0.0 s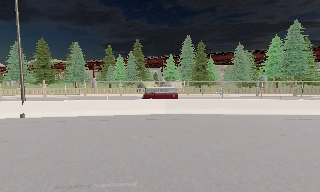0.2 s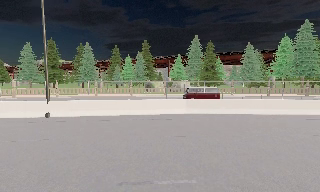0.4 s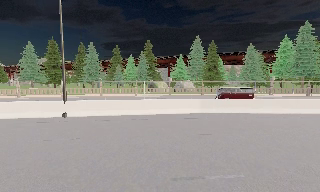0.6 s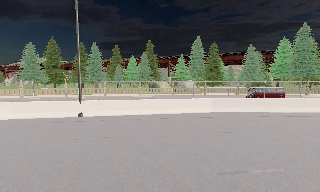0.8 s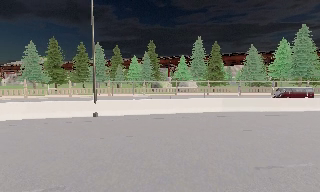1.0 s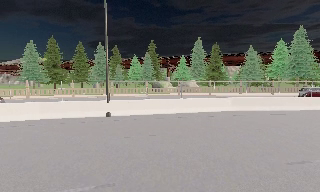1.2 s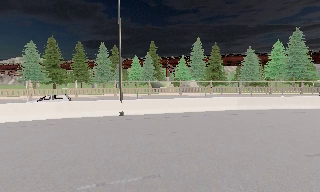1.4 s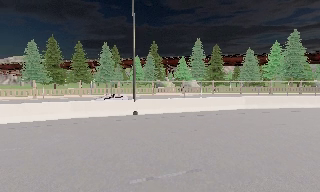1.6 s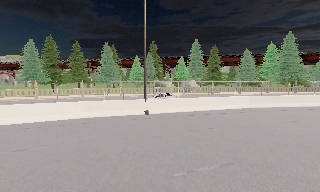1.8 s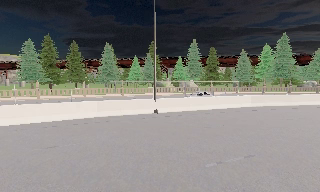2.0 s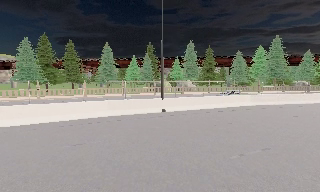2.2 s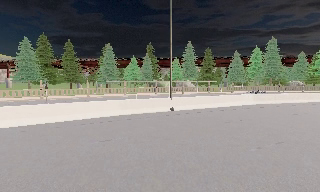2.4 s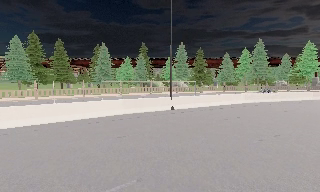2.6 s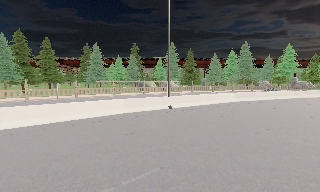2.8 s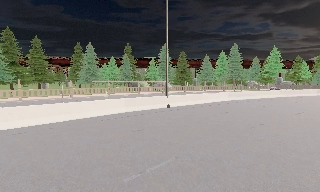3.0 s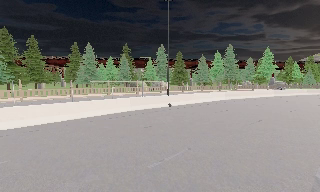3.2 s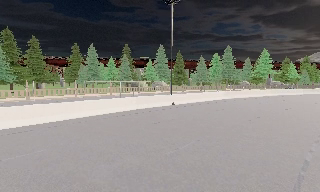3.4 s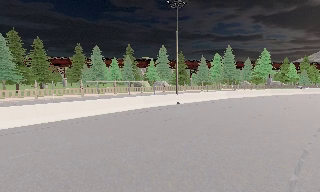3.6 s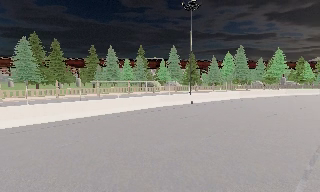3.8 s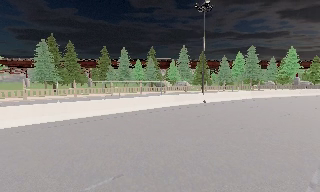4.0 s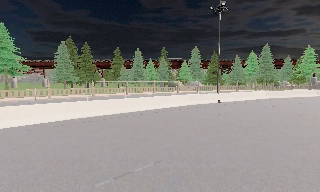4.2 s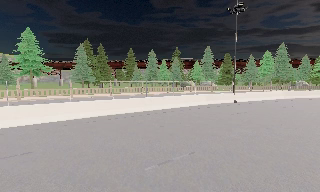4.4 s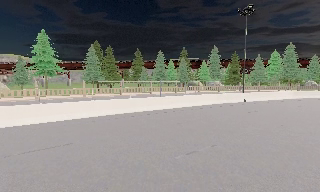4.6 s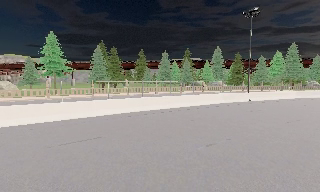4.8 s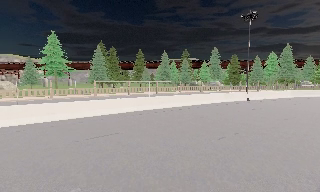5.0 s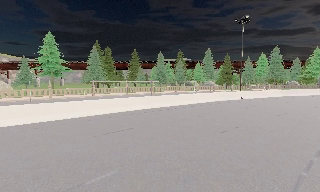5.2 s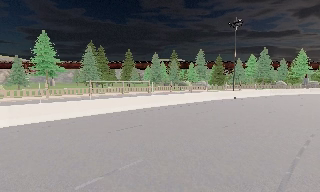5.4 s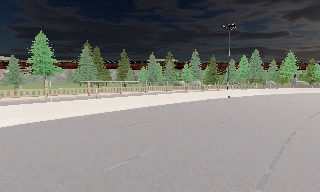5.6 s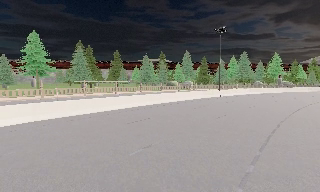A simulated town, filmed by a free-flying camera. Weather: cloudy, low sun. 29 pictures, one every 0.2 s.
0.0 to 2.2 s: The camera pans to its right, which is clockwise from overhead, by about 15 degrees. It travels to its left, about 15 m, so close, fixed things drift to the right.
2.2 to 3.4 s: The camera pans to its right, which is clockwise from overhead, by about 15 degrees. It travels to its left and backward, about 6 m.
3.4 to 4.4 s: The scene slides to the right, as the camera pans about 15 degrees to its left. It travels to its left and backward, about 5 m, so close, fixed things drift to the right.
4.4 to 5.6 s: The camera pans to its right, which is clockwise from overhead, by about 10 degrees. It travels to its left and backward, about 7 m.
The film runs backward here.
